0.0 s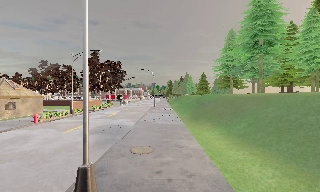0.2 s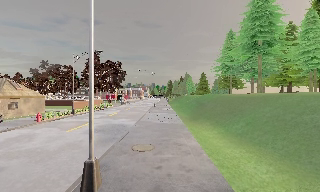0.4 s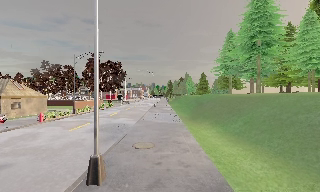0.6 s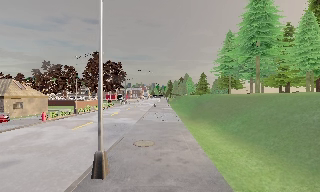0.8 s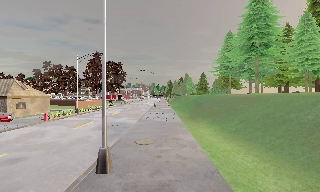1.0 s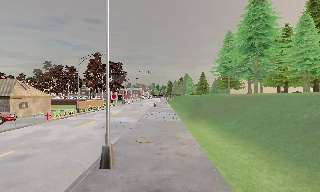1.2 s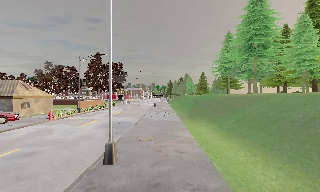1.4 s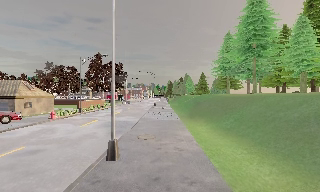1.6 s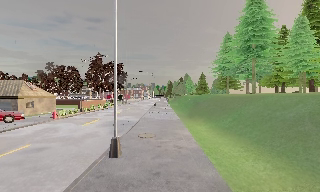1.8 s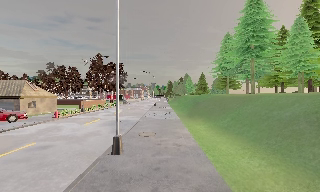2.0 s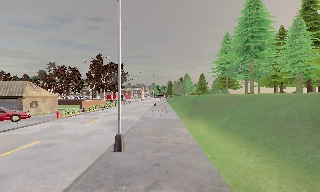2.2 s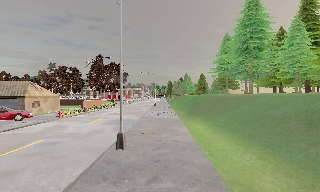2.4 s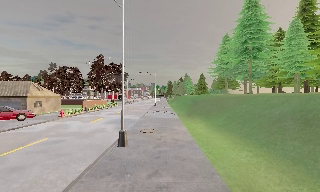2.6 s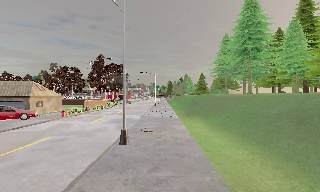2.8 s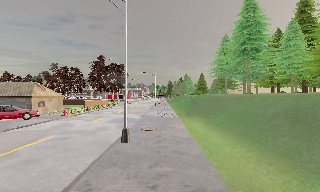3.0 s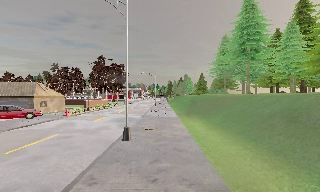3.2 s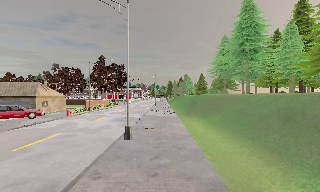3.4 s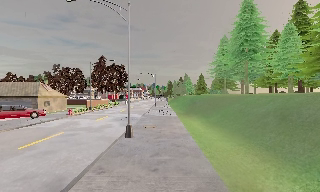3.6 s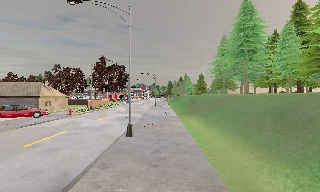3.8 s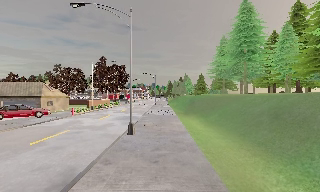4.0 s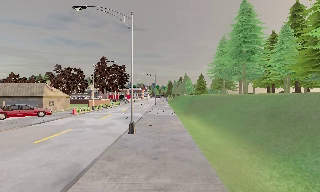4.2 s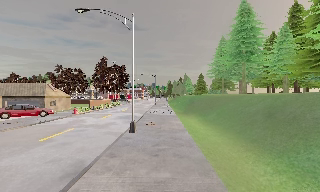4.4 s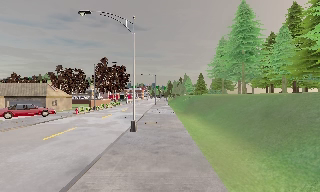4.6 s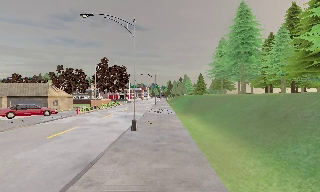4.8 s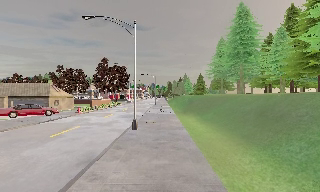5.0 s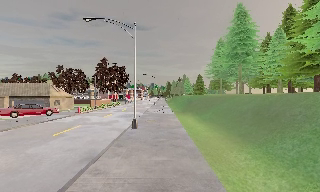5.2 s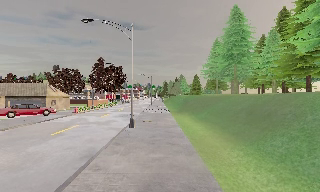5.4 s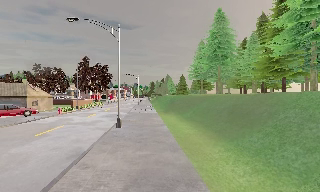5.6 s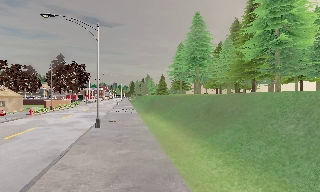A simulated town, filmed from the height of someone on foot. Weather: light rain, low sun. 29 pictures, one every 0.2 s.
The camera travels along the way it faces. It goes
backward.
0.0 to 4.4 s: The camera travels backward, about 7 m, so what stands in front gets smaller.
4.4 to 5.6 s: The camera pans to its right, which is clockwise from overhead, by about 15 degrees. It travels backward, about 2 m, so what stands in front gets smaller.
The film runs backward here.
